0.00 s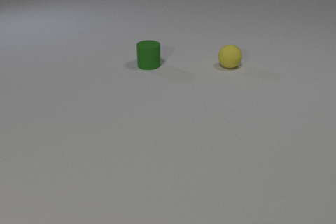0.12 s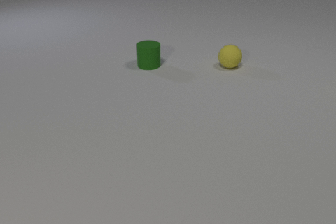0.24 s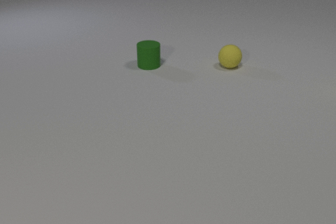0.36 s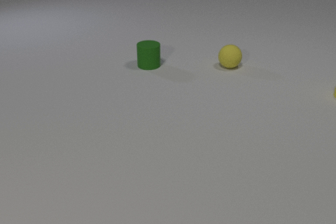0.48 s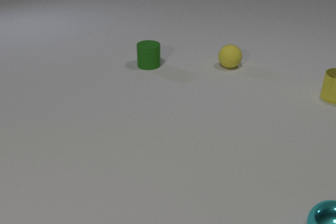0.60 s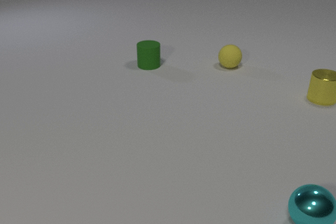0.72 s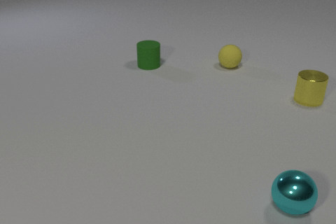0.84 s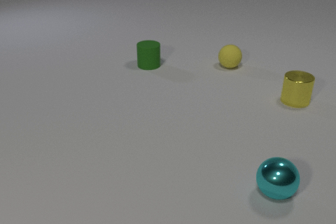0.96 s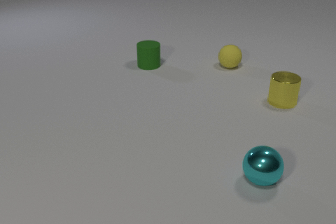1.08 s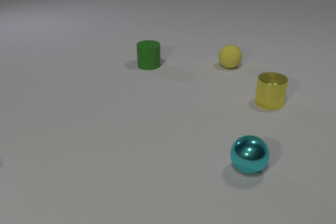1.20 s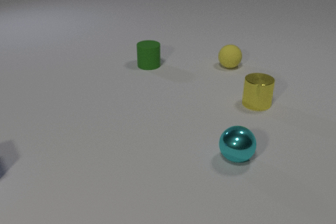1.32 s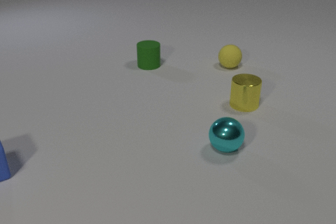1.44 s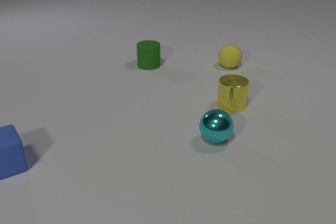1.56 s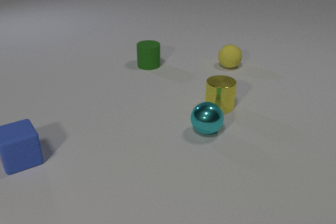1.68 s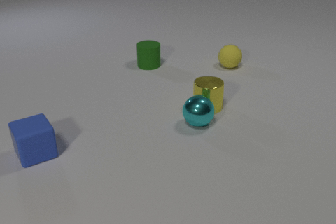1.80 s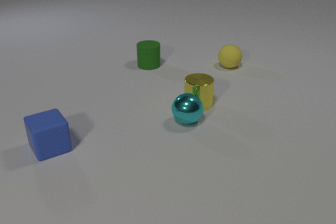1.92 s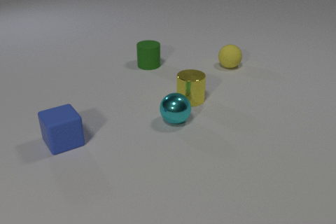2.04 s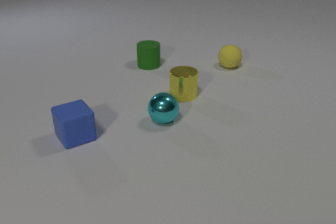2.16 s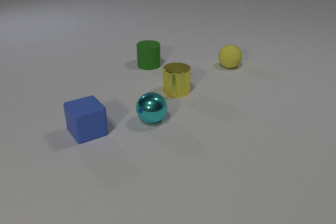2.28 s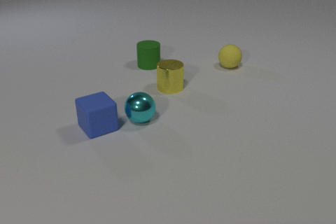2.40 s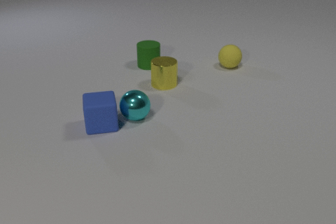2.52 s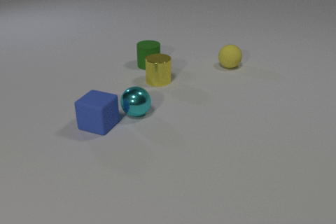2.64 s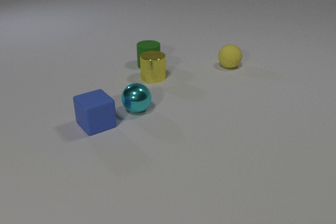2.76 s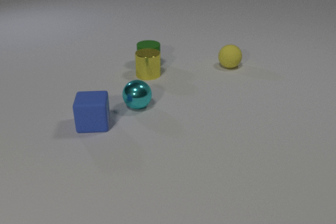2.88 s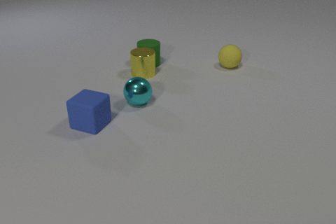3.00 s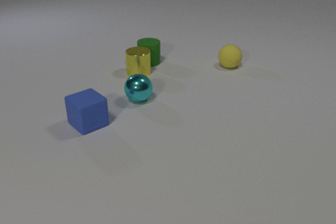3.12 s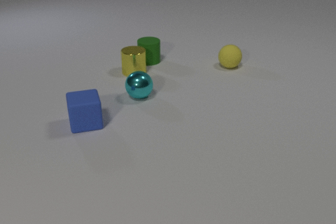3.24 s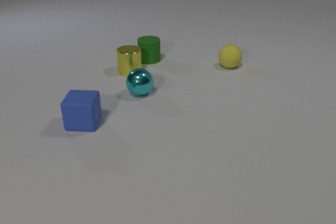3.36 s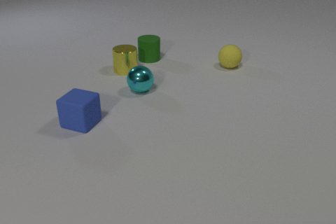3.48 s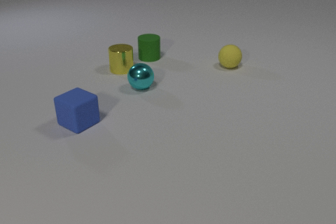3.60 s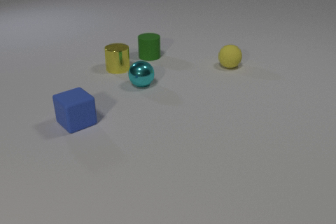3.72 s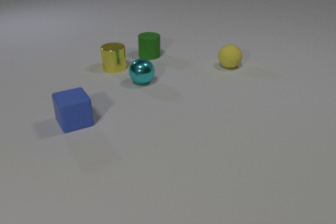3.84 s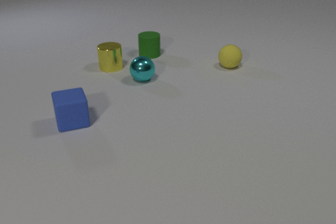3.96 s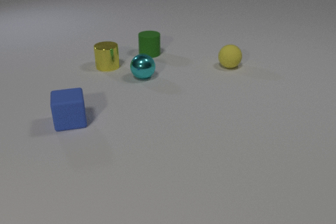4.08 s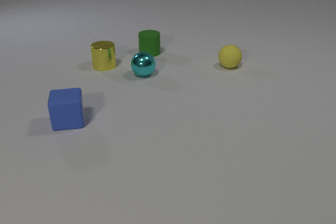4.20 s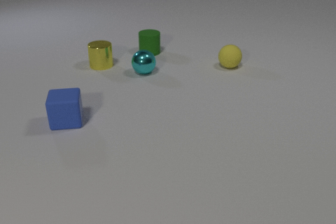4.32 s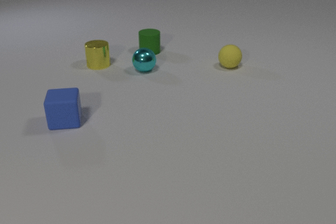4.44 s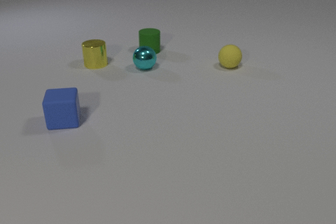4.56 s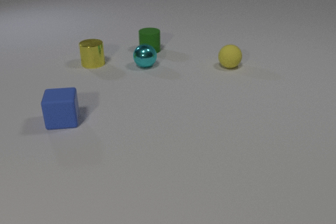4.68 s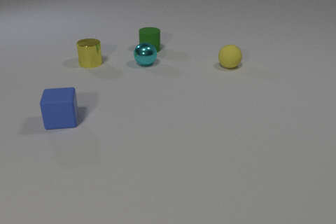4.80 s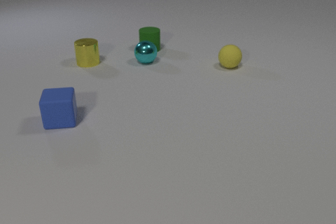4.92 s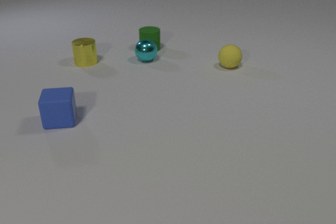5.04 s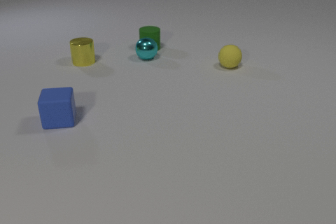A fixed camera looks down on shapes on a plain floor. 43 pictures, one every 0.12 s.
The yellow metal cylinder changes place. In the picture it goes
to the left.
The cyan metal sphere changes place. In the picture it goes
away from the camera.
0.00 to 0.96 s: The cyan metal sphere comes in at the bottom edge, rolls to the left and away from the camera. The yellow metal cylinder comes in at the right edge, slides to the left and toward the camera.
0.96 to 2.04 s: The cyan metal sphere rolls to the left and away from the camera. The yellow metal cylinder slides to the left. The blue rubber cube comes in at the left edge, slides to the right and away from the camera. The cyan metal sphere and the yellow metal cylinder collide.
2.04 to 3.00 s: The cyan metal sphere rolls away from the camera and to the left. The yellow metal cylinder slides away from the camera and to the left. The blue rubber cube slides away from the camera and to the right. The green rubber cylinder slides away from the camera. The cyan metal sphere and the blue rubber cube collide. The yellow metal cylinder and the green rubber cylinder collide.
3.00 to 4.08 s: The cyan metal sphere rolls away from the camera. The yellow metal cylinder slides to the left and away from the camera. The blue rubber cube slides to the left and away from the camera. The green rubber cylinder slides away from the camera.
4.08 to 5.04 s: The cyan metal sphere rolls away from the camera. The yellow metal cylinder slides to the left and away from the camera. The blue rubber cube slides to the left. The green rubber cylinder slides away from the camera.
What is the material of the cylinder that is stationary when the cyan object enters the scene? rubber.
What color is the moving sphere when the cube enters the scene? cyan.
How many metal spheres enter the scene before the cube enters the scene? 1.
